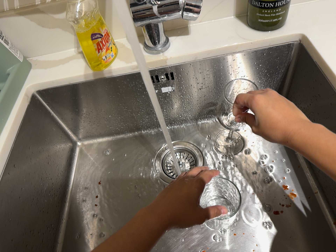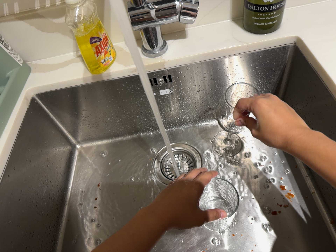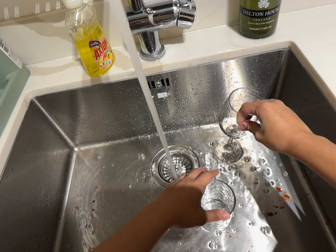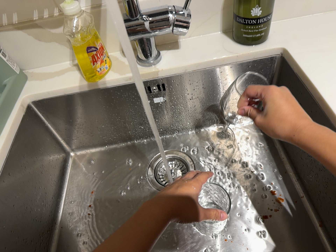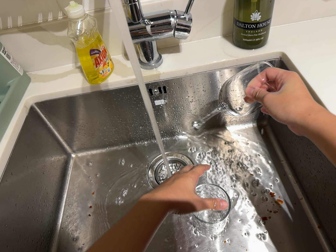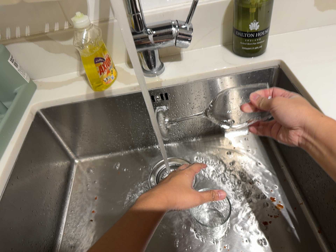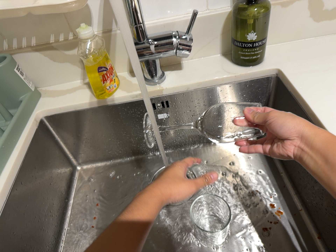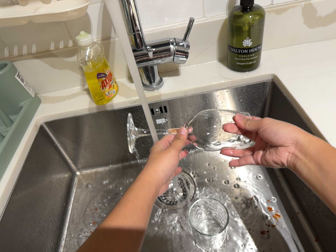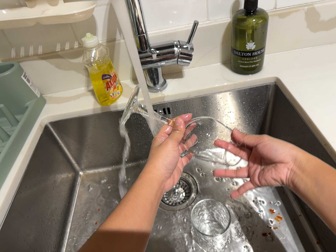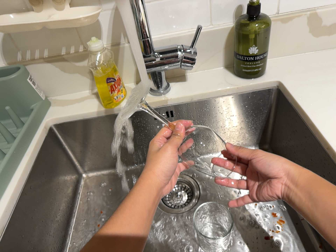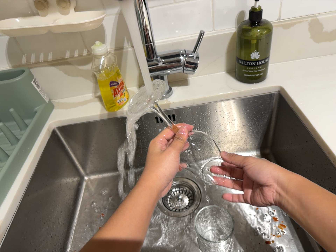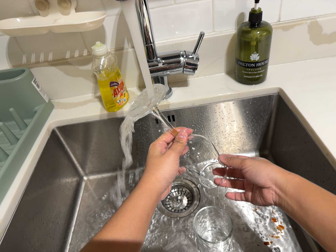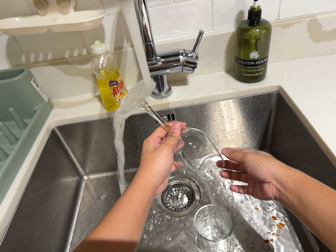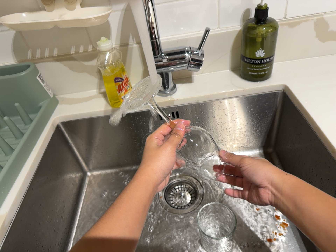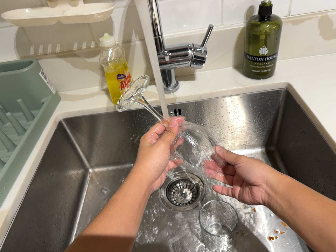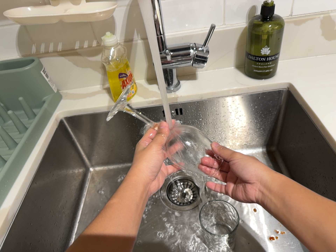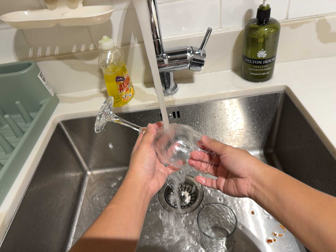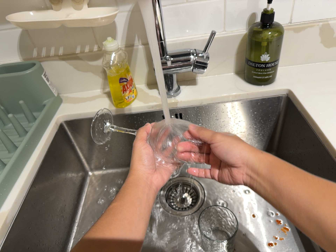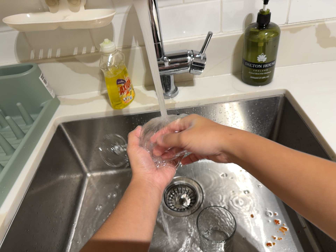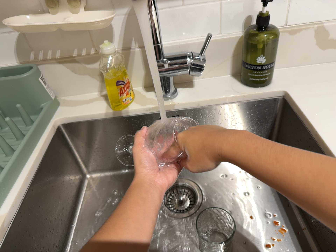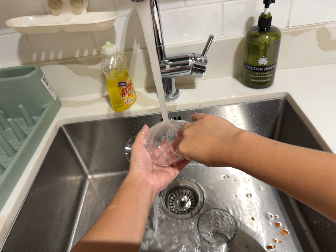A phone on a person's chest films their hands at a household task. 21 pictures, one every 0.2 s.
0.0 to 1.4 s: The camera travels backward, about 7 cm, so what stands in front gets smaller. Its aim tips toward the top of its view by about 10 degrees, and the scene shifts downward.
1.4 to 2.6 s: The camera shifts only a little, or ends up much as it began.
2.6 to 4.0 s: The camera keeps its place and its aim.
The film runs backward here.
